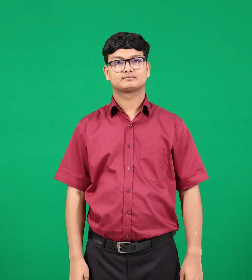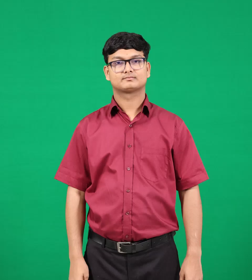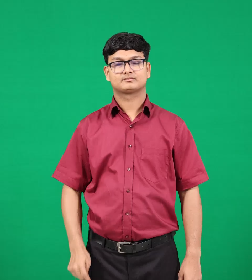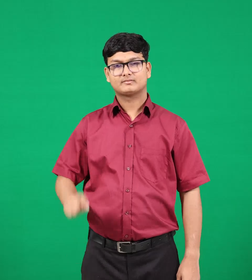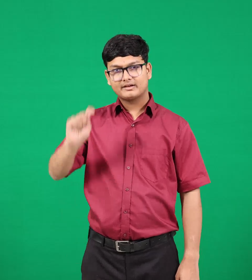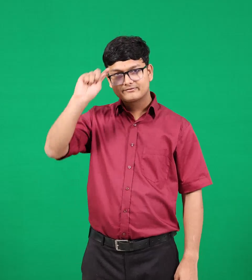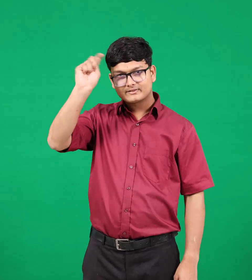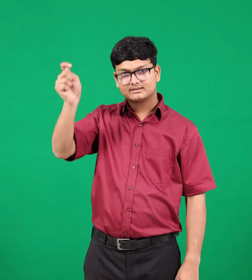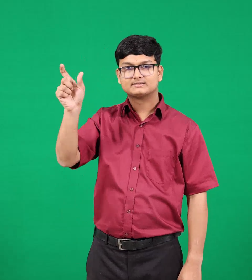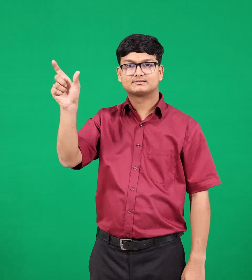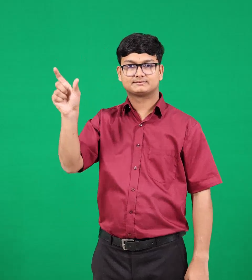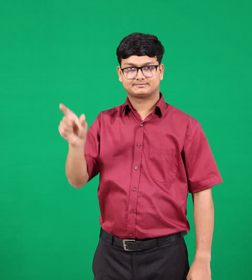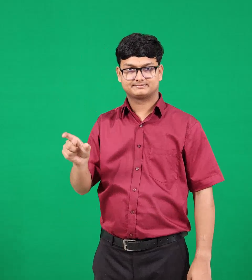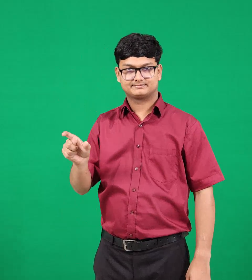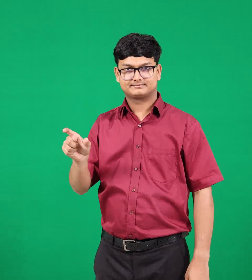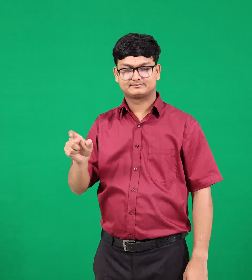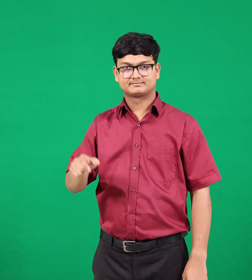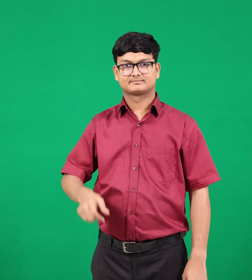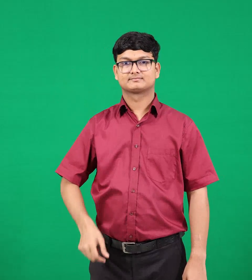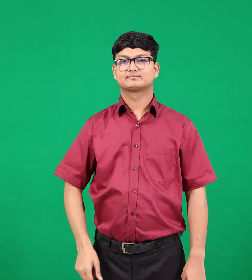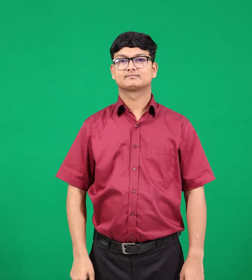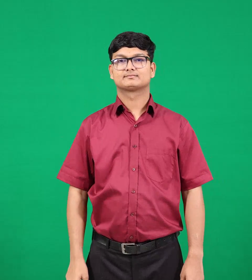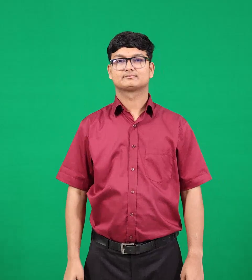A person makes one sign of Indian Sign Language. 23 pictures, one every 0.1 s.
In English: foreigner
